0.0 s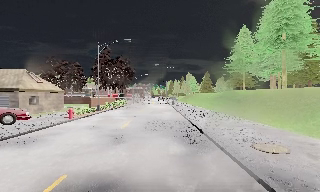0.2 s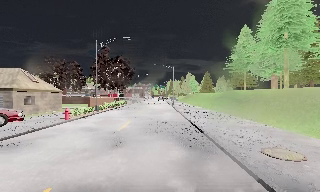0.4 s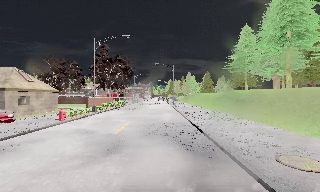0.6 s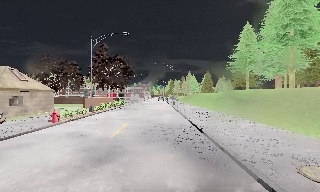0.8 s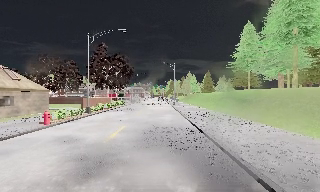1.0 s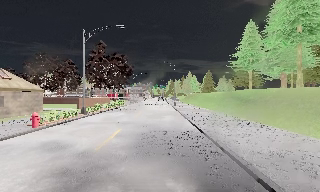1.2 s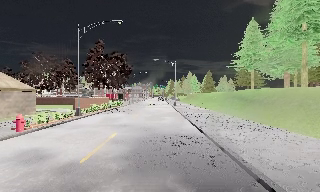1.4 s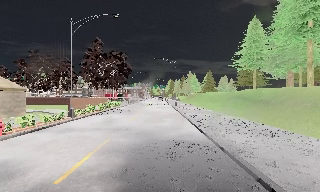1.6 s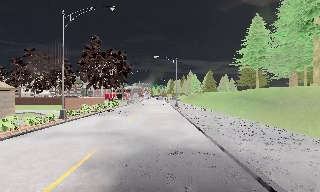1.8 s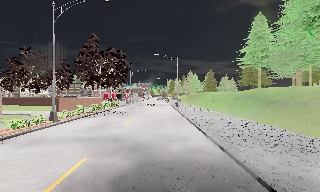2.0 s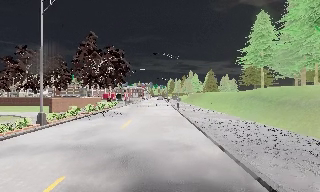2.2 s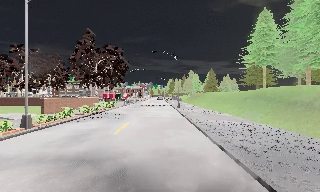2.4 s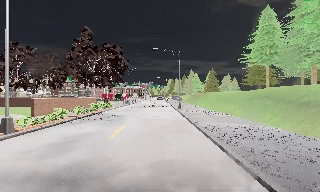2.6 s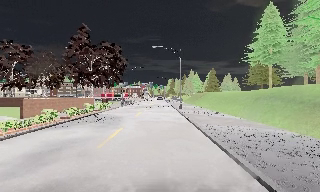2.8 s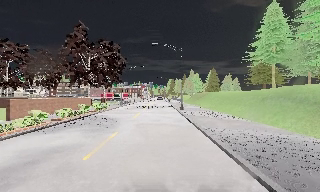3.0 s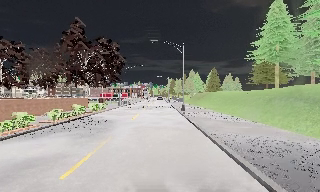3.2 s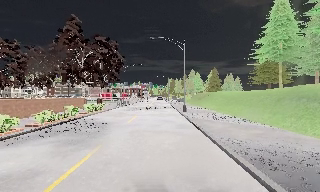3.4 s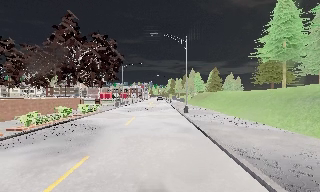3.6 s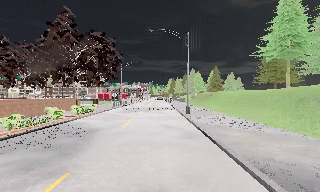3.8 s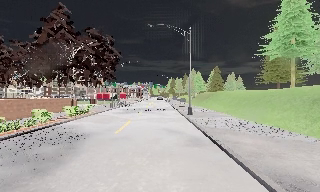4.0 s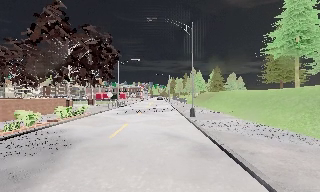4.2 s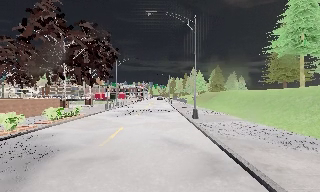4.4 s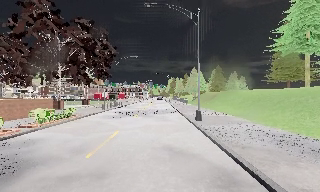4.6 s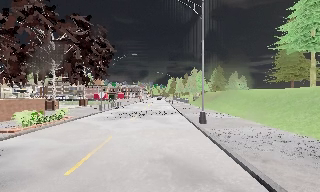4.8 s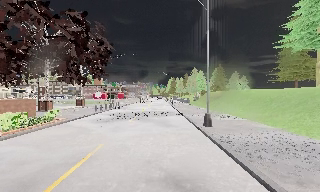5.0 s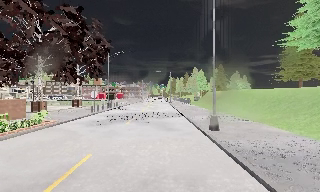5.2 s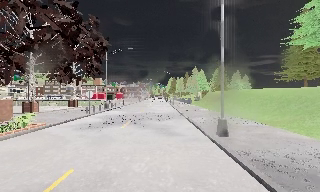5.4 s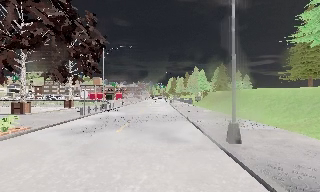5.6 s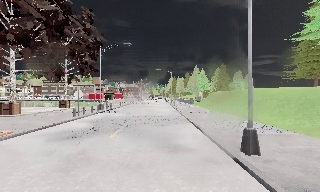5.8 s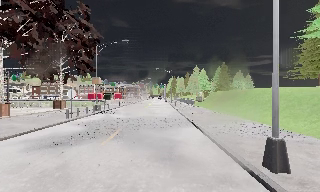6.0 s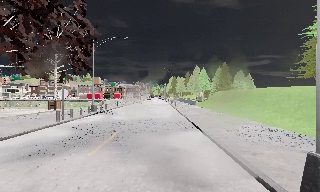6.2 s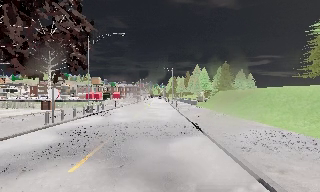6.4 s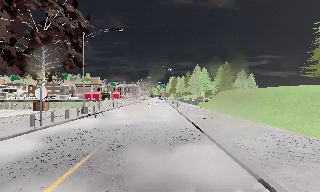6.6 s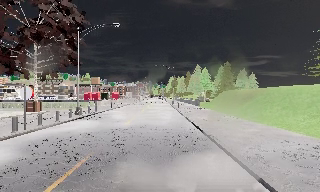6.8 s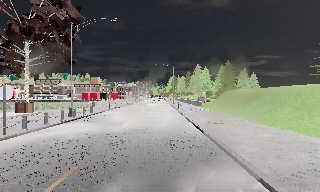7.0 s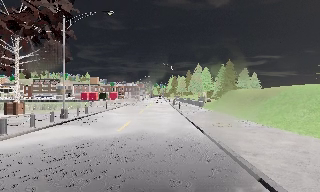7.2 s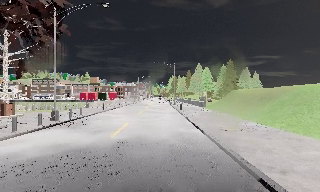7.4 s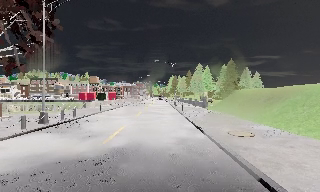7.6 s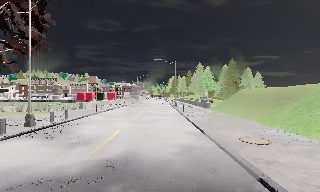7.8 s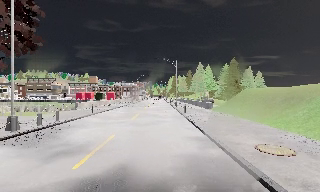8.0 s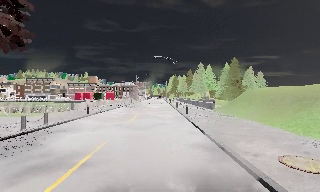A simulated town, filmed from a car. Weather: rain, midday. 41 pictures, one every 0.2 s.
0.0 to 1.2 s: The camera travels forward, about 4.5 m, so what stands in front looms larger. It gains speed.
1.2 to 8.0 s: The camera travels forward, about 35 m, so what stands in front looms larger.
The film runs forward here.
